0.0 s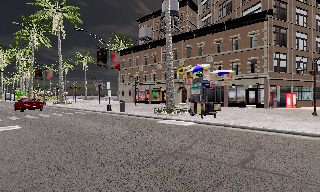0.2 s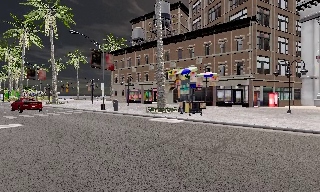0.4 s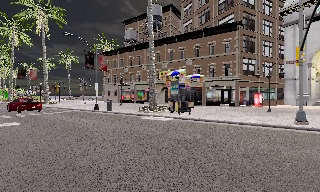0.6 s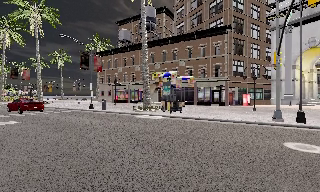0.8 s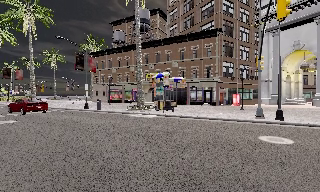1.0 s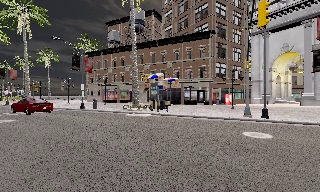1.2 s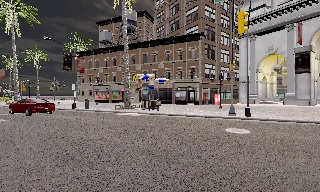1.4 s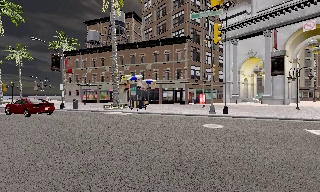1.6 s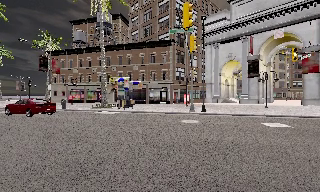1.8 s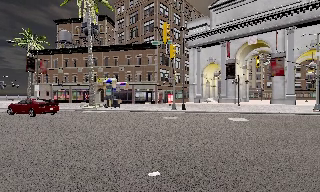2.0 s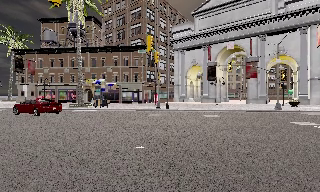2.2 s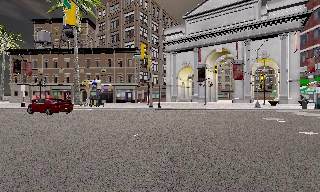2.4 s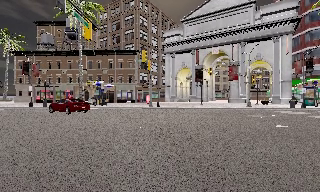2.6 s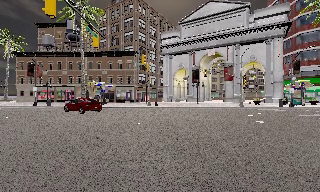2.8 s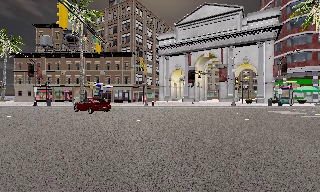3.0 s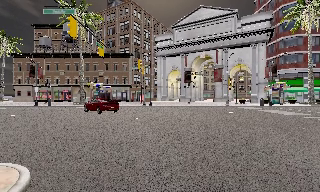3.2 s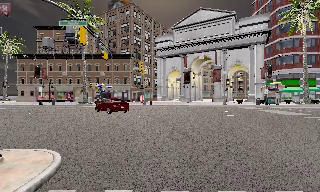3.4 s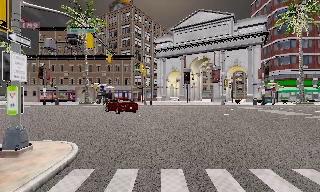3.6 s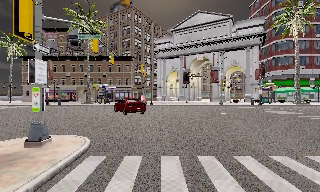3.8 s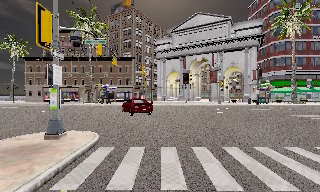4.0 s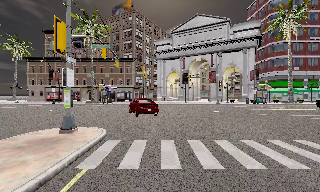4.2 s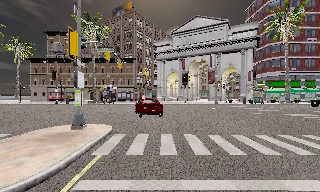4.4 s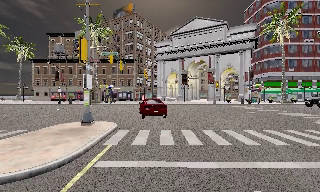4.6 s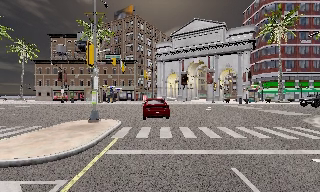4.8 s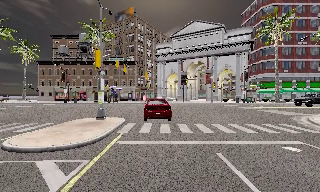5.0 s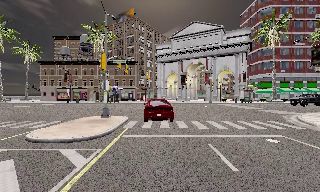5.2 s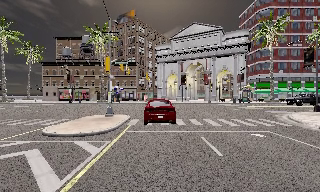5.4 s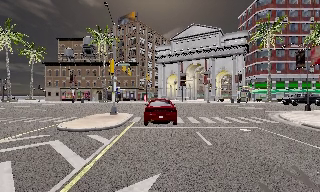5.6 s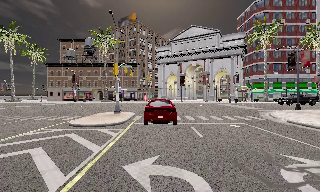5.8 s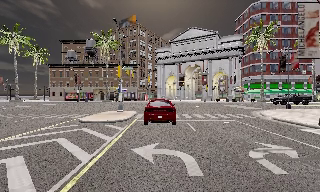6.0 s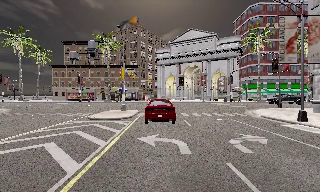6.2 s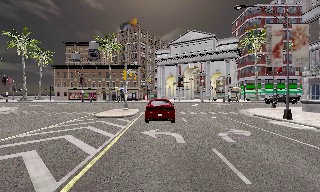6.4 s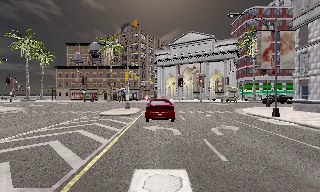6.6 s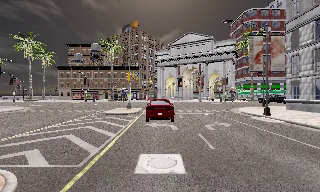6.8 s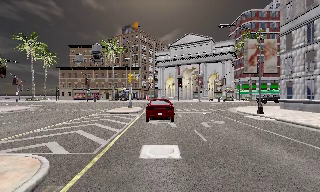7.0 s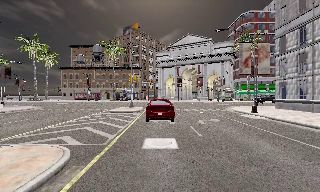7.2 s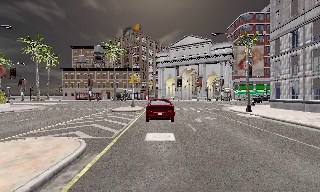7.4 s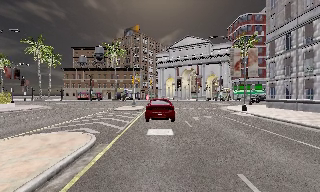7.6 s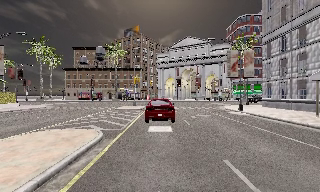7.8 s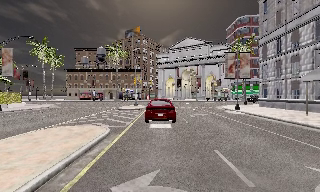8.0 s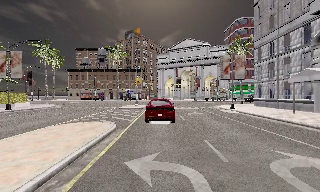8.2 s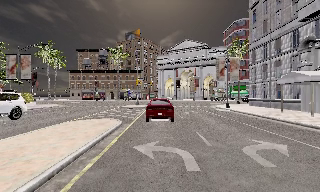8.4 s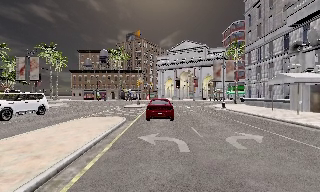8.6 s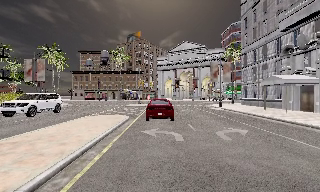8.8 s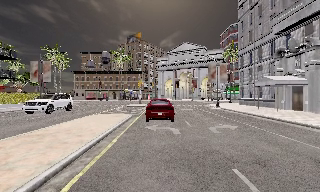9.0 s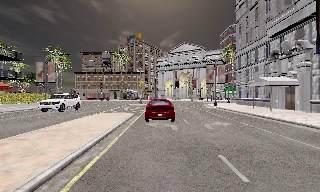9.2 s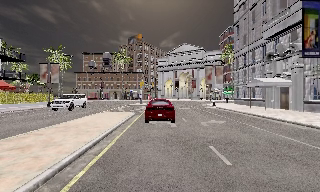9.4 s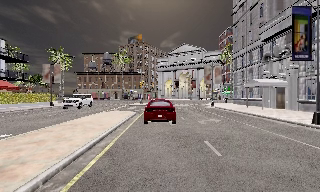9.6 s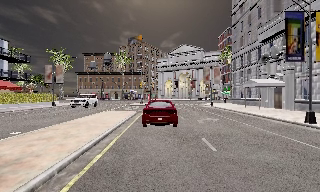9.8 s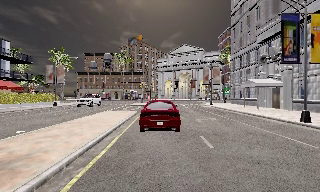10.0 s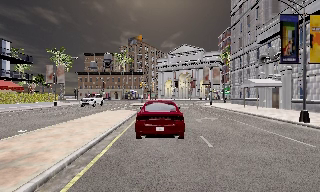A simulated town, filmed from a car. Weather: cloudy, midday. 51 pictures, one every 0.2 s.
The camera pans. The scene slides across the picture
to the left.
The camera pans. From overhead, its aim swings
clockwise.
0.0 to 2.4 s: The camera swings to its right by about 35 degrees, and the scene slides to the left. It travels backward, about 14 m. It gains speed.
2.4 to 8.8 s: The camera travels backward, about 35 m, so what stands in front gets smaller.
8.8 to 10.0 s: The camera travels backward, about 3 m, so what stands in front gets smaller. It loses speed.
The film runs backward here.
